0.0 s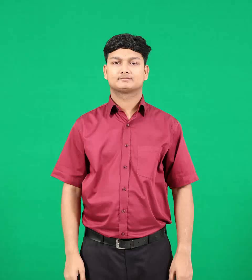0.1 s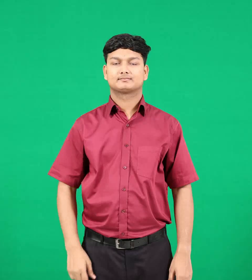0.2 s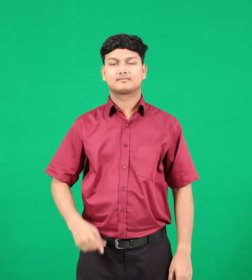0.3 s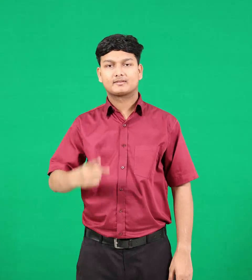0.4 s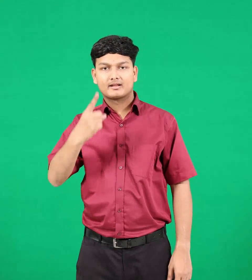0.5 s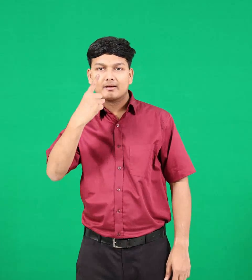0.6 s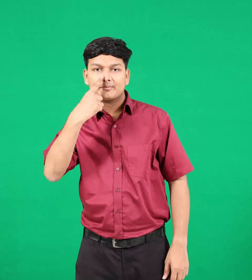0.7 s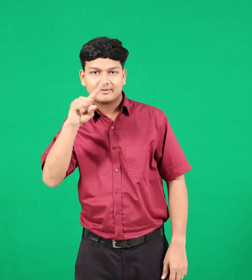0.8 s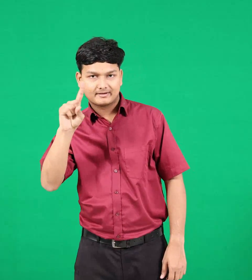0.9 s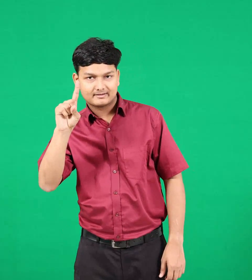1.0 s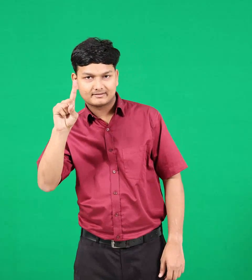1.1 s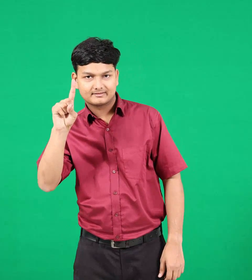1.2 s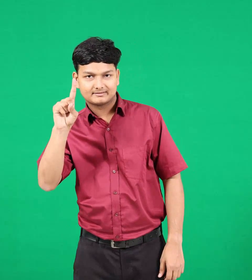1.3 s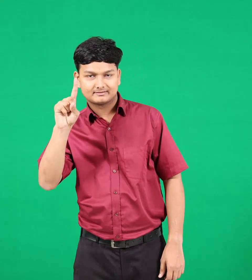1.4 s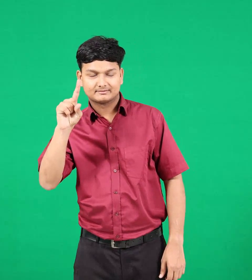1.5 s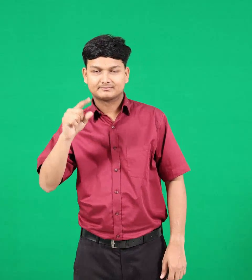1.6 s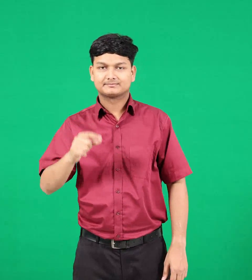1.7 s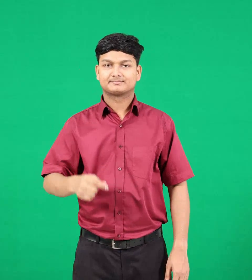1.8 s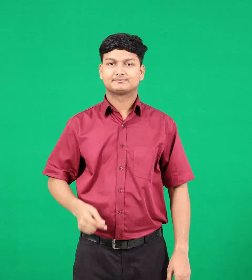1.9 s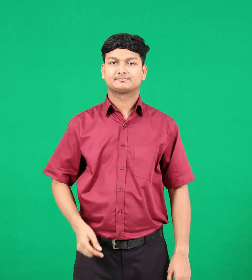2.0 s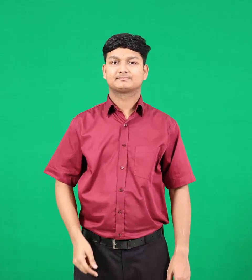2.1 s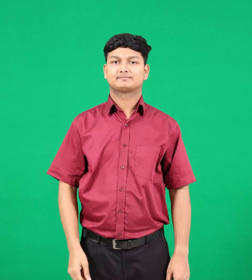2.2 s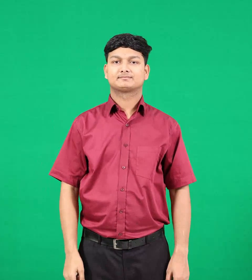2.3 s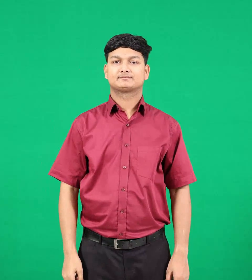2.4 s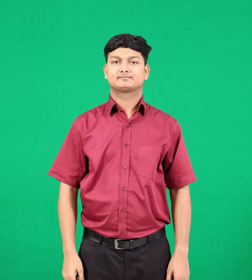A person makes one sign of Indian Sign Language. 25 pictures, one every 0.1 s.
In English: mother
